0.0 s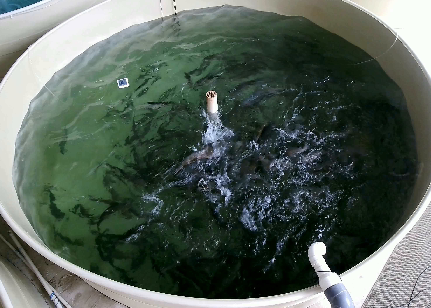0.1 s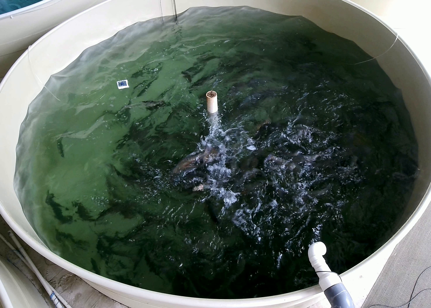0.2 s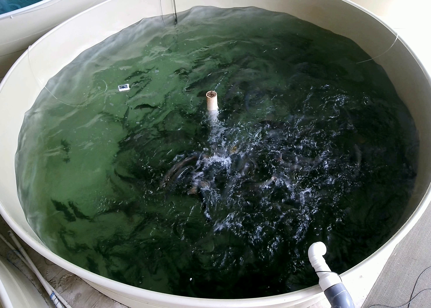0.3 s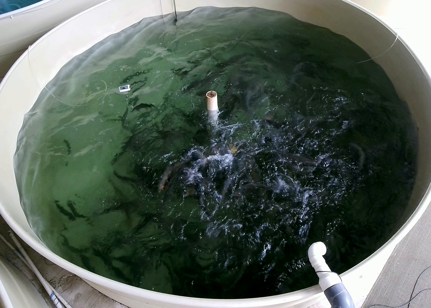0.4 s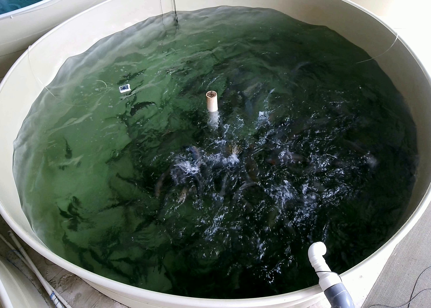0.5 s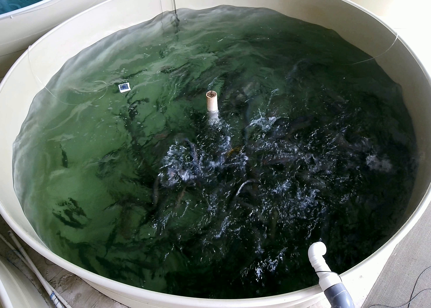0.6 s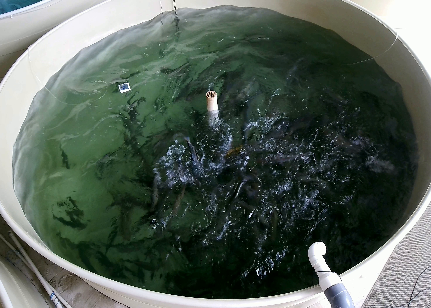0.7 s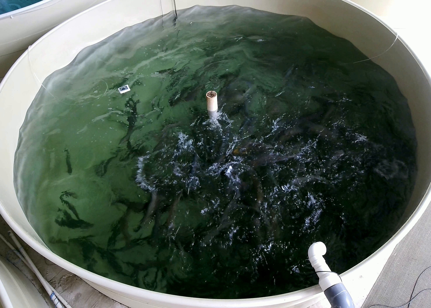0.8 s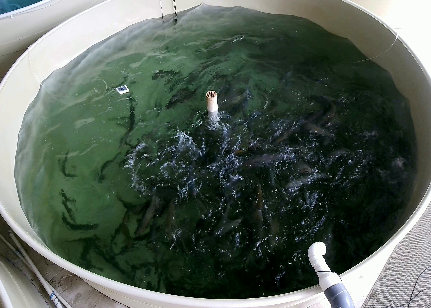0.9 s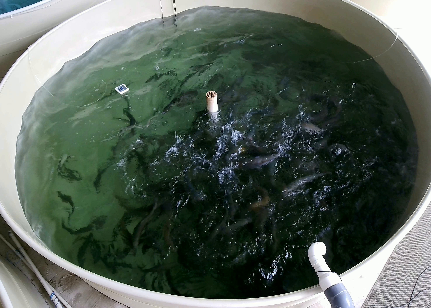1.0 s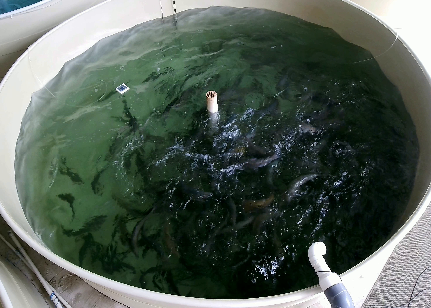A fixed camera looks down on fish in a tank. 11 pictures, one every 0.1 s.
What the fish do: Strong feeding.
